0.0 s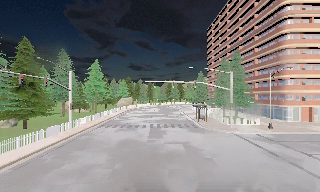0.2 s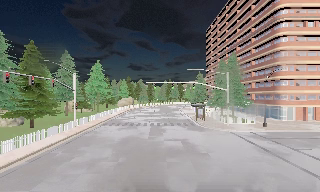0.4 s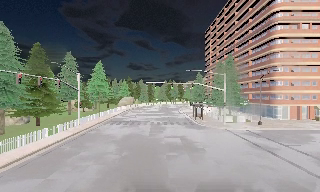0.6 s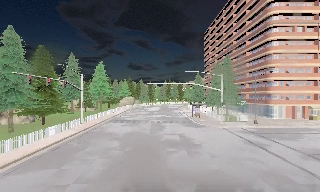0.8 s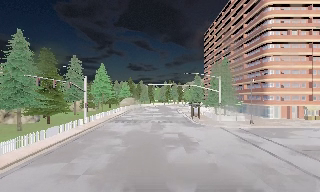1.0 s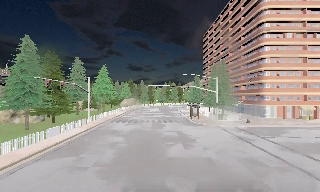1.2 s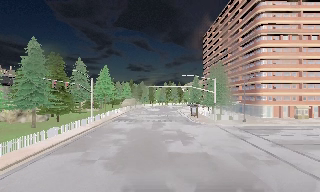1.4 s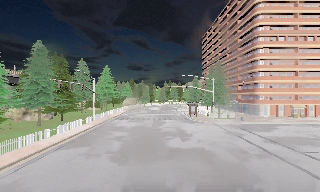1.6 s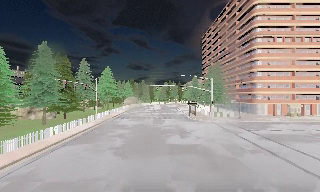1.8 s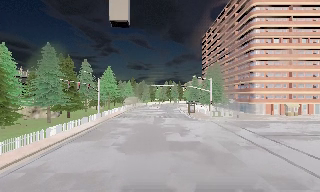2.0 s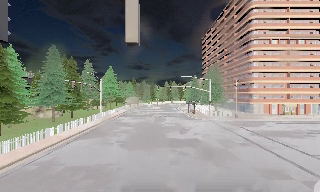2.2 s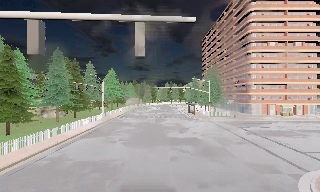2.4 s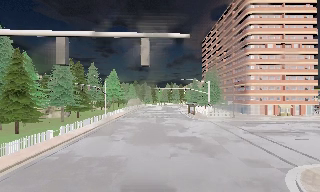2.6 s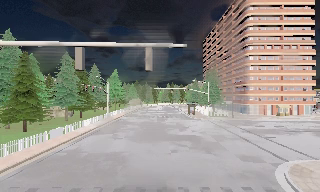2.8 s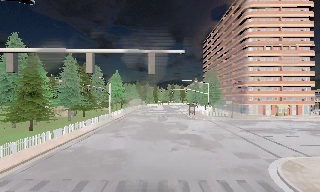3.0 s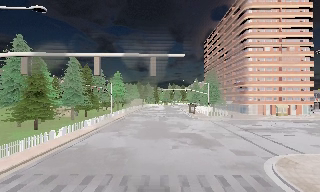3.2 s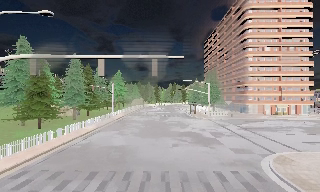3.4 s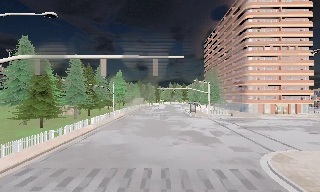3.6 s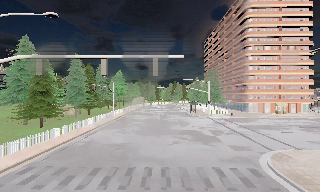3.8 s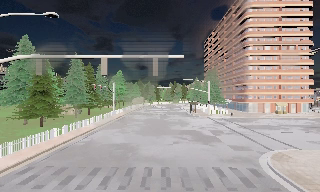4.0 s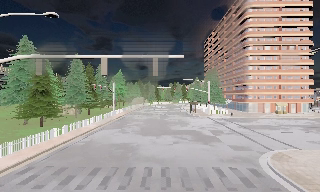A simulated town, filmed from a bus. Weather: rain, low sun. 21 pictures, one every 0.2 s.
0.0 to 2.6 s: The camera travels backward, about 13 m, so what stands in front gets smaller.
2.6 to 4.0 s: The camera travels backward, about 2 m, so what stands in front gets smaller. It loses speed.
The film runs backward here.
